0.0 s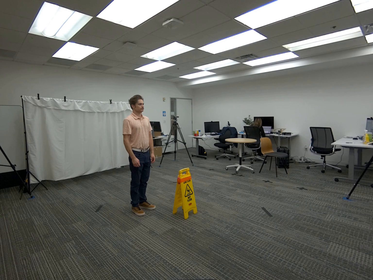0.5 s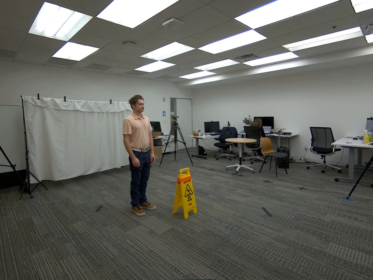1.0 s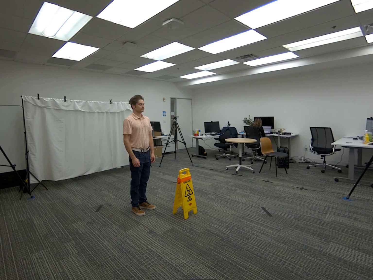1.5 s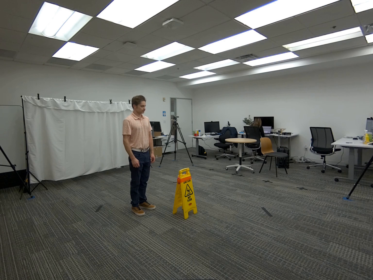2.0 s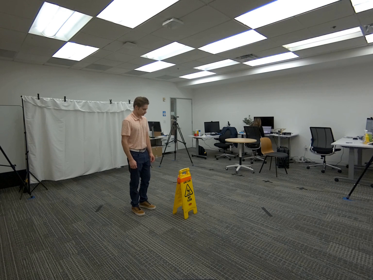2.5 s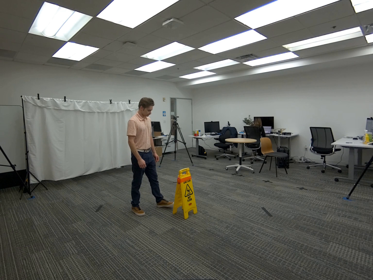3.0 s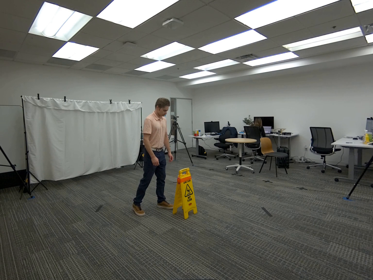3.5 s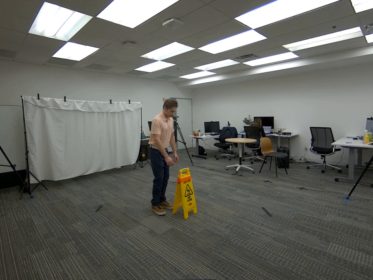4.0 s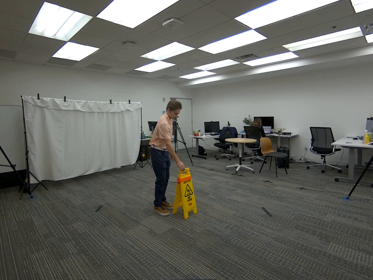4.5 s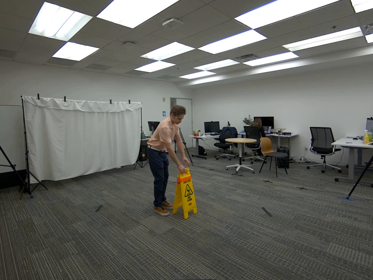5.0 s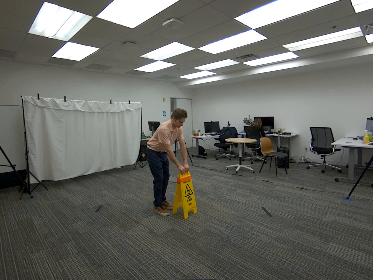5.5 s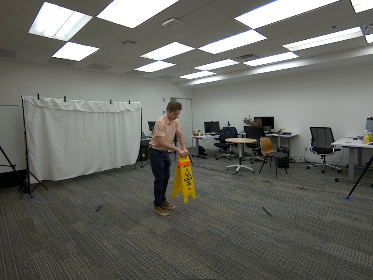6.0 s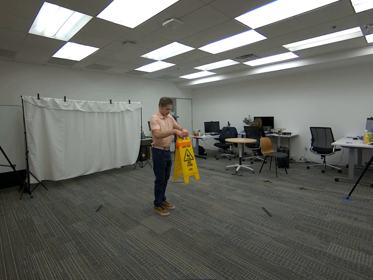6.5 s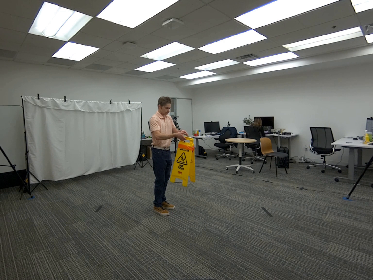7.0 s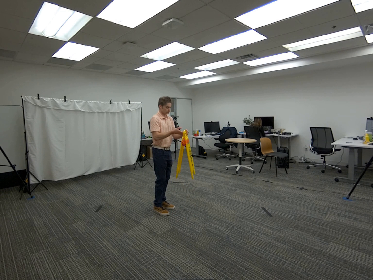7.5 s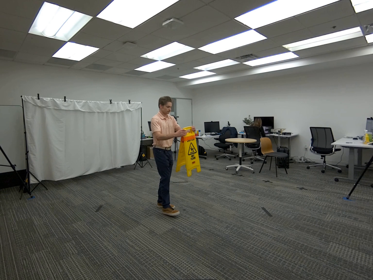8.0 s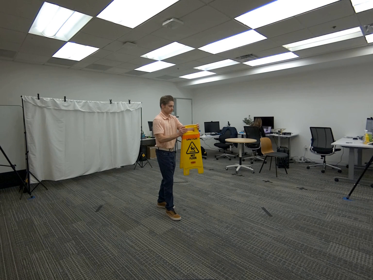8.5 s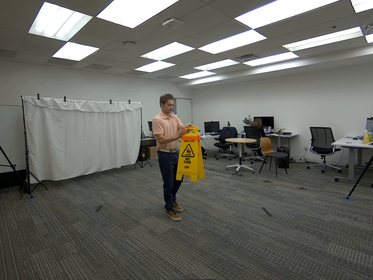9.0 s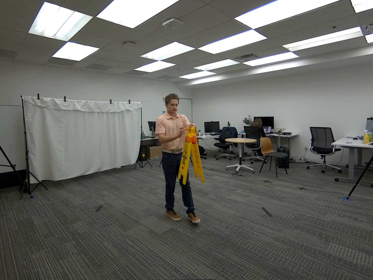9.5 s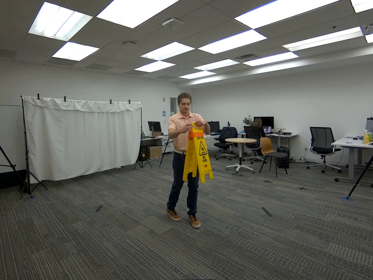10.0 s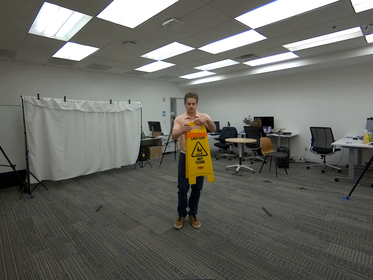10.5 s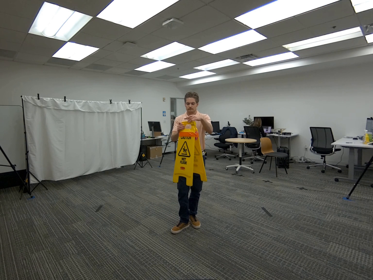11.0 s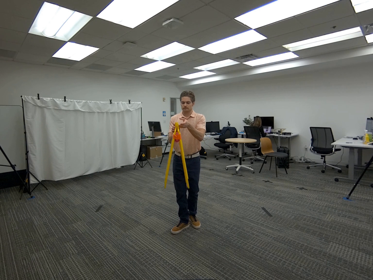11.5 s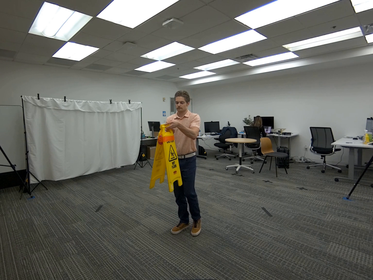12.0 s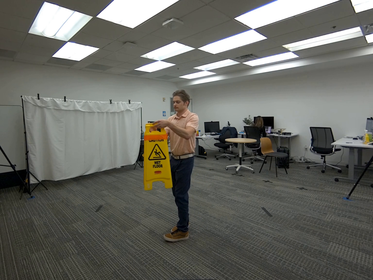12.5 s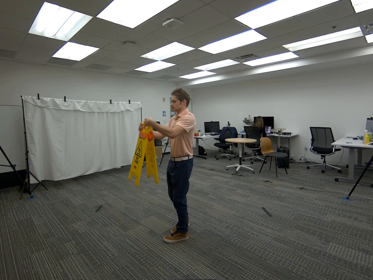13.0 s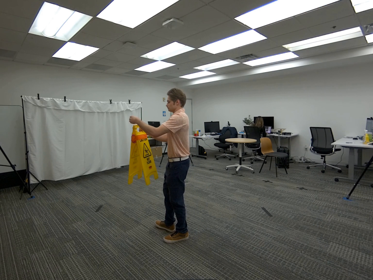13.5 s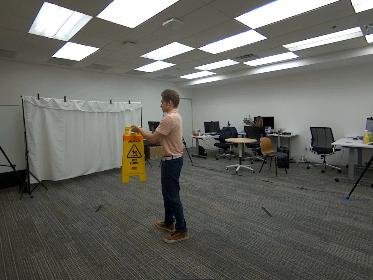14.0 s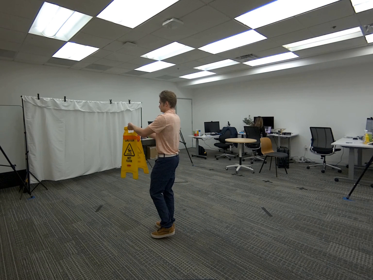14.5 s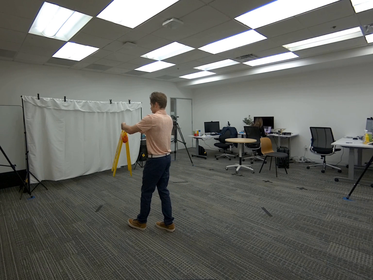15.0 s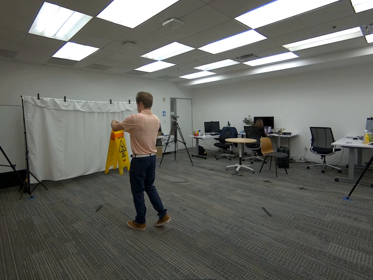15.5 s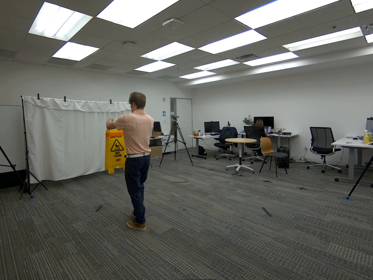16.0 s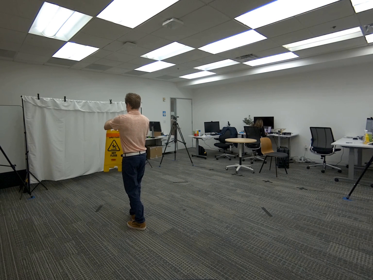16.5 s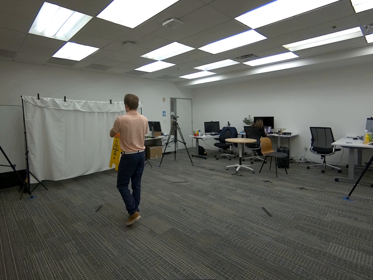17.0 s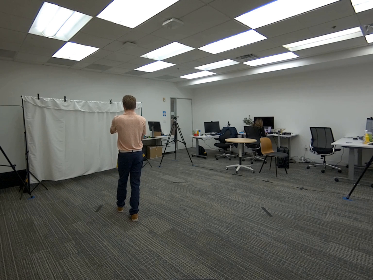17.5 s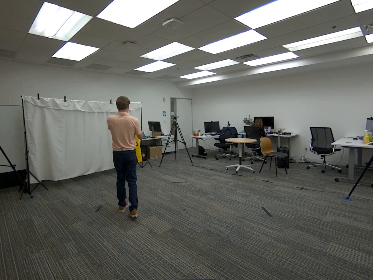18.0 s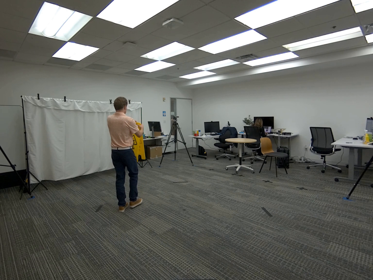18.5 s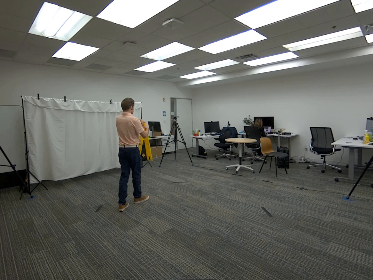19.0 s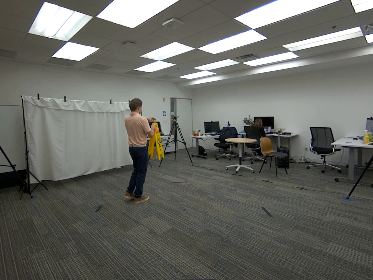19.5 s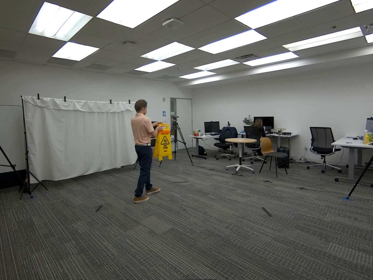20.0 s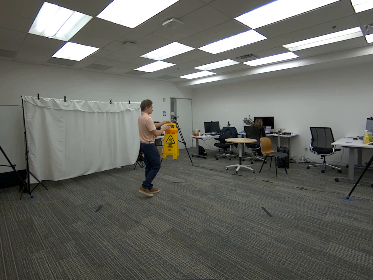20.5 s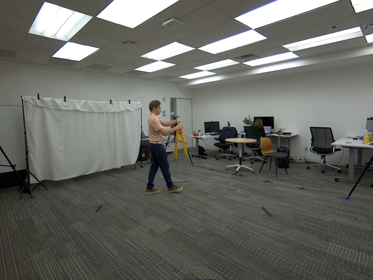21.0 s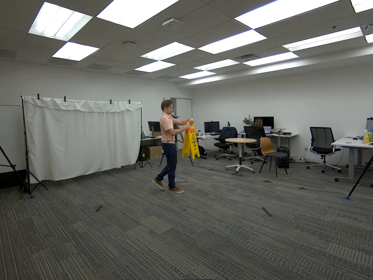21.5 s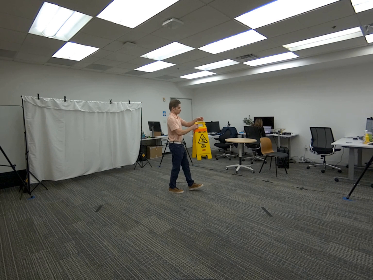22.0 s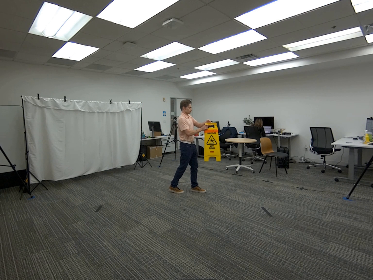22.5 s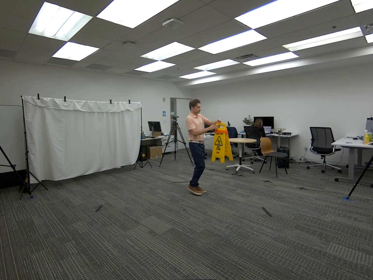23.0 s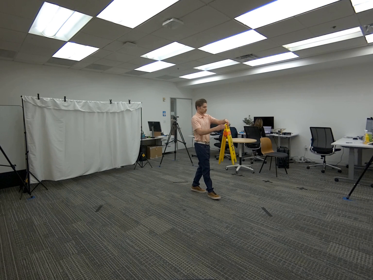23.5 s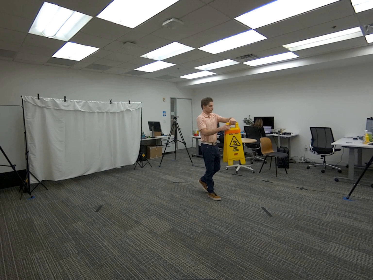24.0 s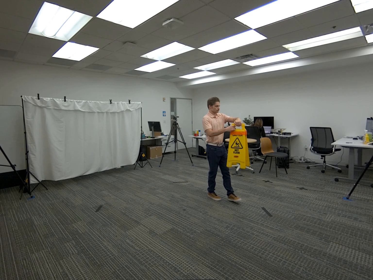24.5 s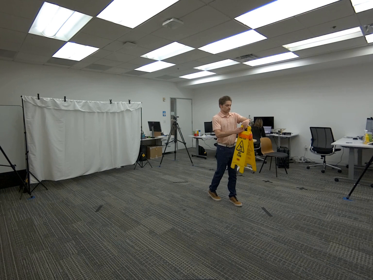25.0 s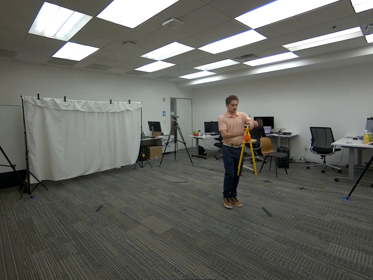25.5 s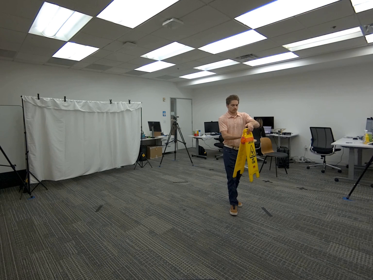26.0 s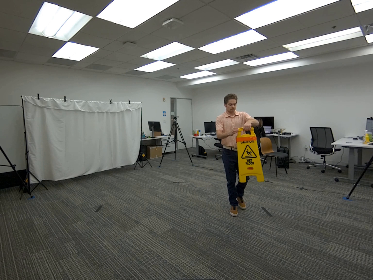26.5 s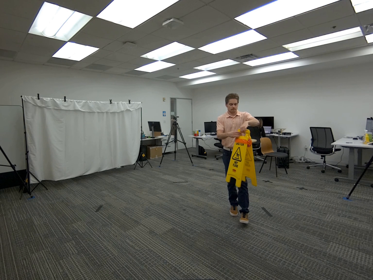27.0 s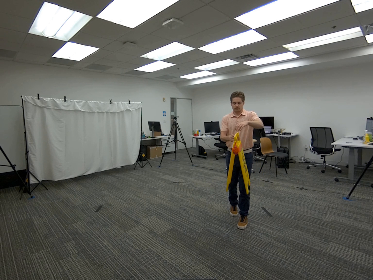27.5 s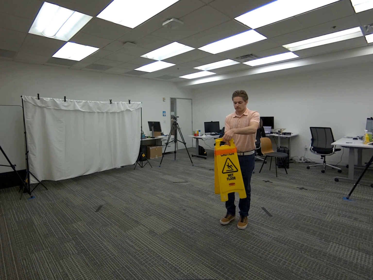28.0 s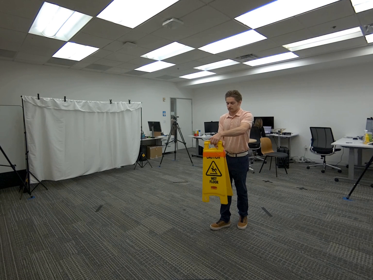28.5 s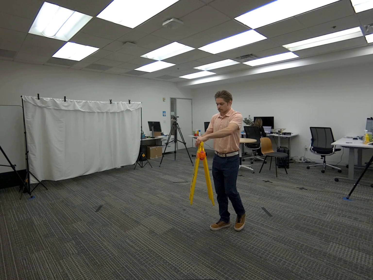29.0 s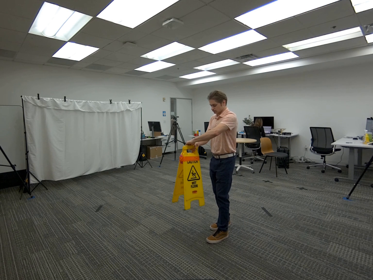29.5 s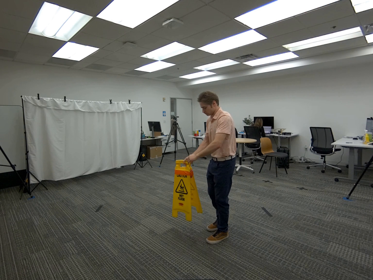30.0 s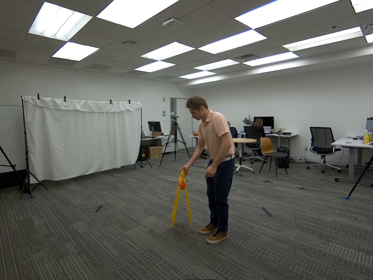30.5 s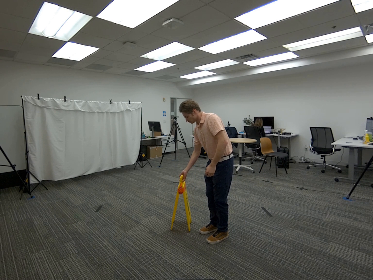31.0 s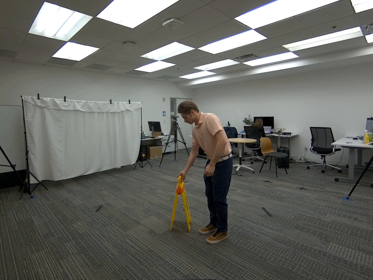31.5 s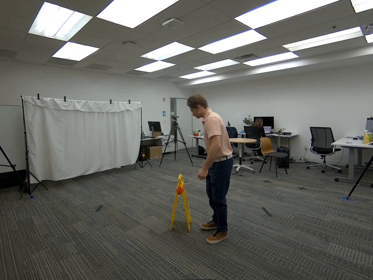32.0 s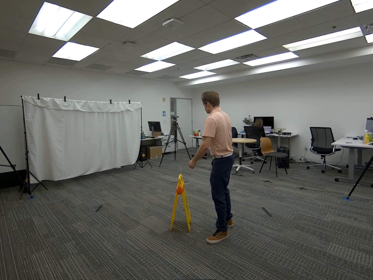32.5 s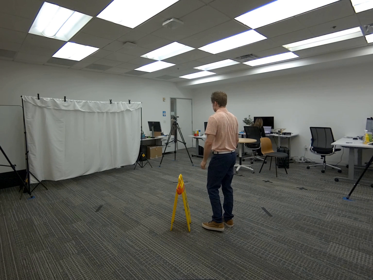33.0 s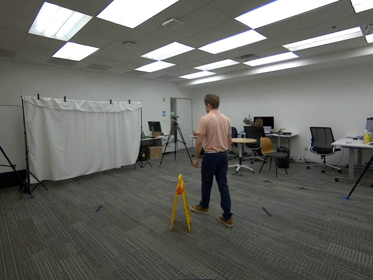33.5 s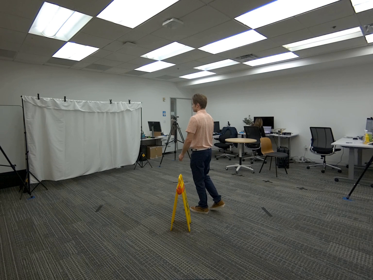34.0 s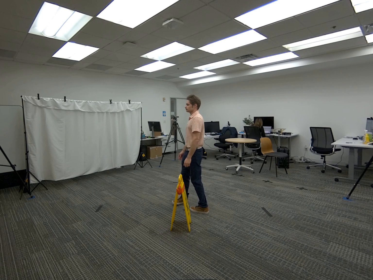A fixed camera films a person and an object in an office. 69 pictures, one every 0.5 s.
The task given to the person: Walk toward the sign and grasp the top with one hand. While keeping your hand on the sign, walk in a circle around it.
